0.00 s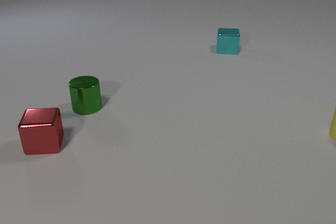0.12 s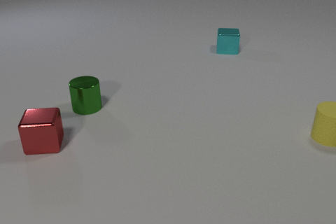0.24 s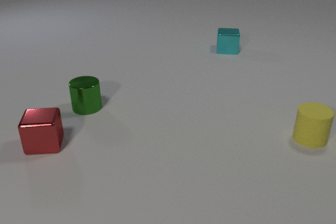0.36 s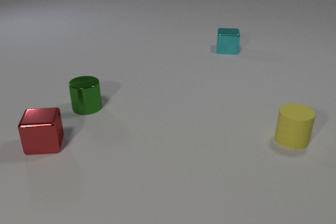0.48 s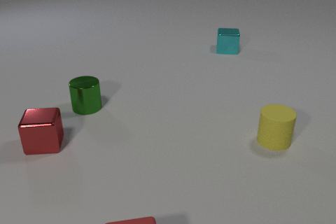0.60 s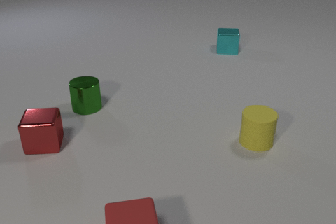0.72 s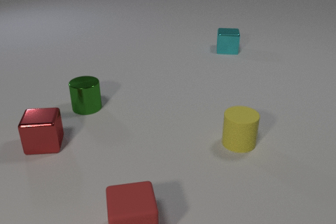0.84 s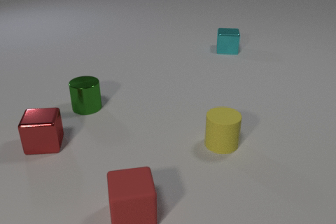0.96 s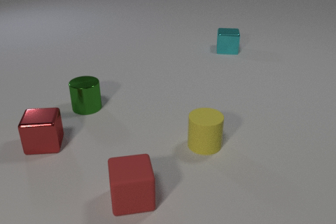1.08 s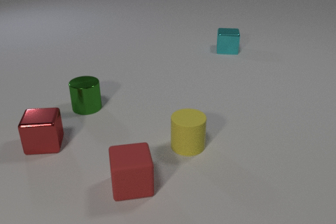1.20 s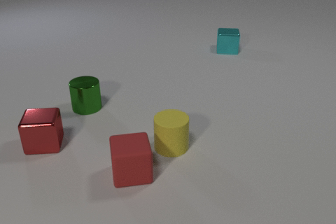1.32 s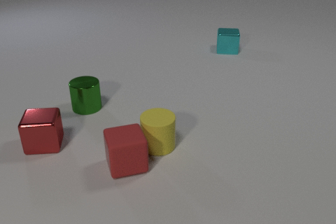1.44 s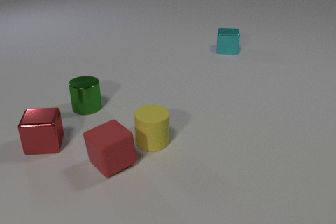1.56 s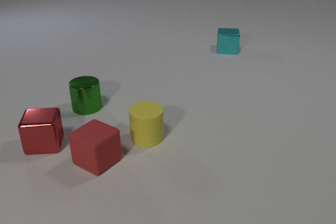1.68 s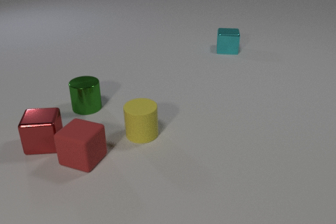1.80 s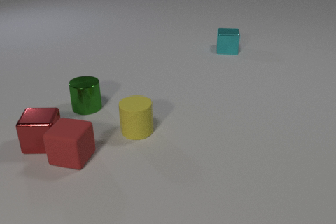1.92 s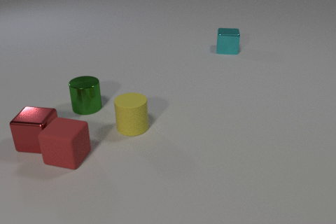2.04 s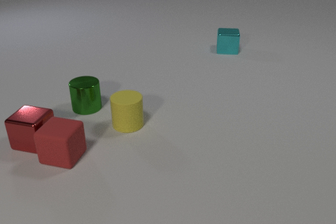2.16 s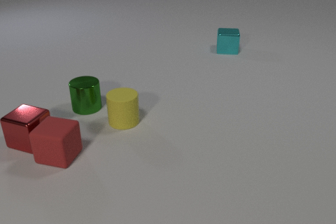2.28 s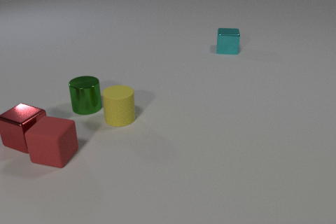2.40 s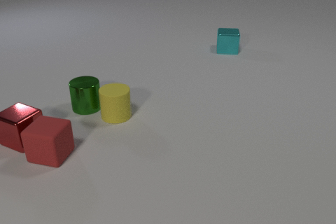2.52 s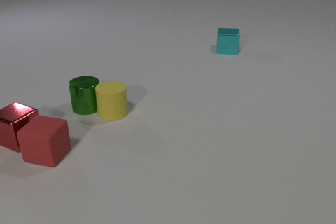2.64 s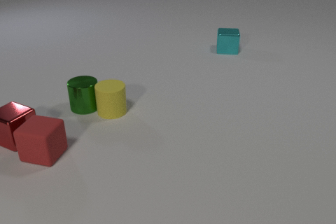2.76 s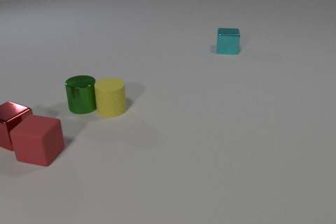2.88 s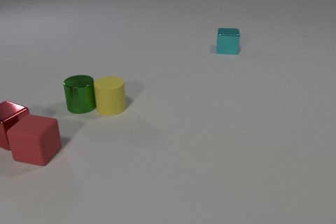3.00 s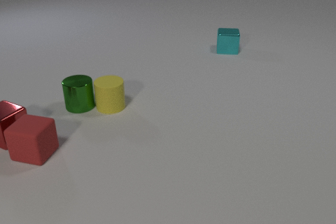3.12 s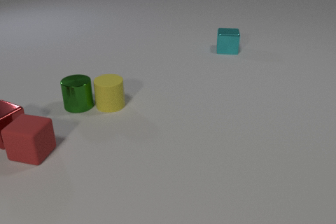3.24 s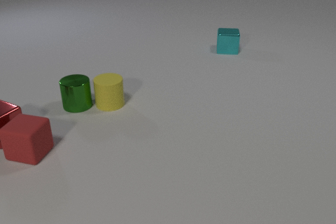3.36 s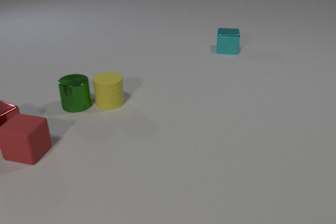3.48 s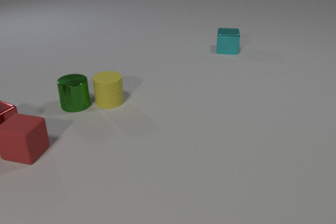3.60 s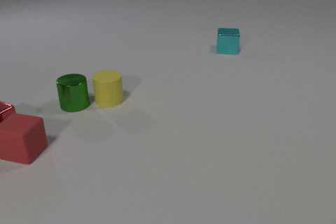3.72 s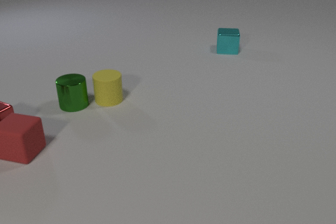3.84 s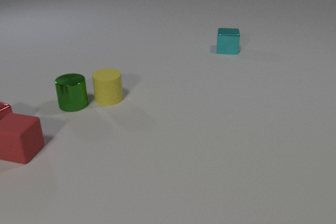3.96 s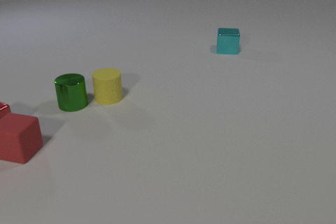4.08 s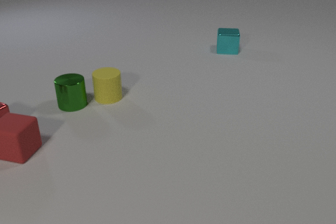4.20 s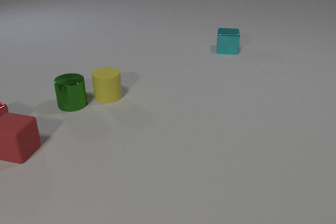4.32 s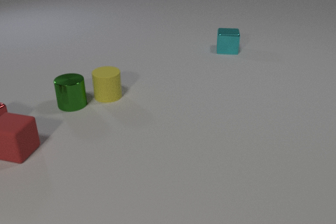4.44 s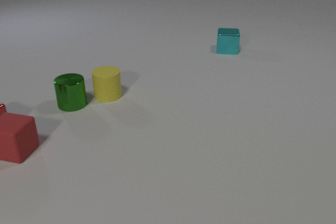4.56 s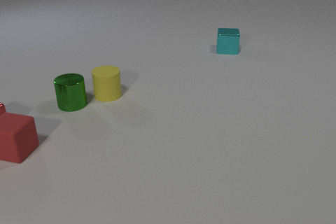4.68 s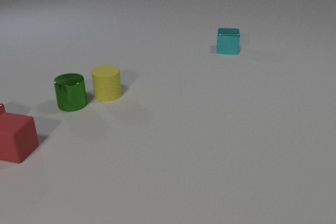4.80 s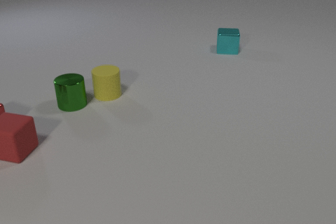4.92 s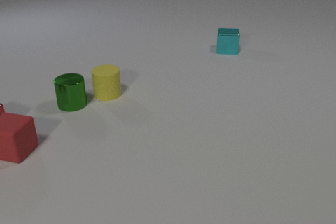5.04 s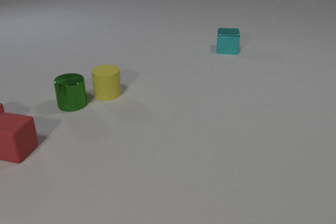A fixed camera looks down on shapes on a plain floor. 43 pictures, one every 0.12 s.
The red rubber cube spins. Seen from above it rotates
counterclockwise.
The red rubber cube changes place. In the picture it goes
away from the camera.
0.00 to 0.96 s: The red rubber cube comes in at the bottom edge, slides away from the camera. The yellow rubber cylinder slides to the left and toward the camera.
0.96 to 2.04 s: The red rubber cube slides away from the camera and to the left, spins so that its near face slides to the right, counterclockwise seen from above. The yellow rubber cylinder slides to the left and away from the camera. The red metal cube slides to the left. The red rubber cube and the yellow rubber cylinder collide. The red rubber cube and the red metal cube collide.
2.04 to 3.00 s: The red rubber cube slides to the left and away from the camera. The yellow rubber cylinder slides away from the camera and to the left. The red metal cube slides to the left and away from the camera. The green metal cylinder slides to the left. The yellow rubber cylinder and the green metal cylinder collide.
3.00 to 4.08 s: The red rubber cube slides to the left and away from the camera. The yellow rubber cylinder slides away from the camera. The red metal cube slides to the left and away from the camera. The green metal cylinder slides to the left.
4.08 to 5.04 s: The yellow rubber cylinder slides away from the camera.
Are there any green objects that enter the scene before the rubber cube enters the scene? no.
What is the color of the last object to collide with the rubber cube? red.
How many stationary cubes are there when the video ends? 3.
